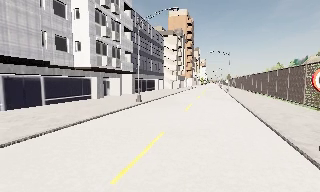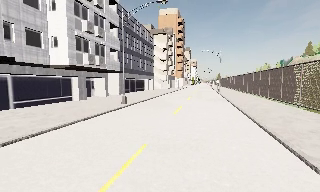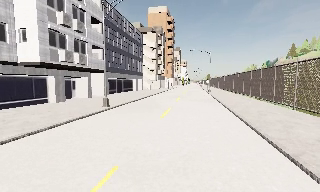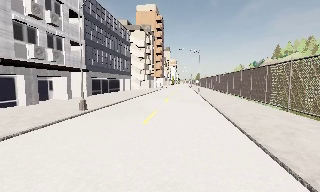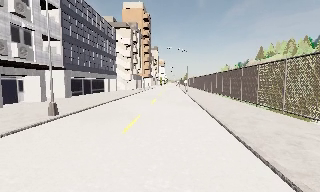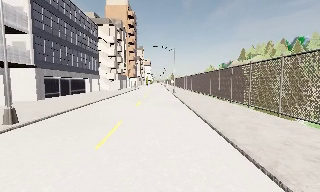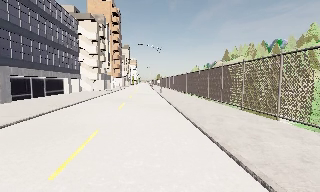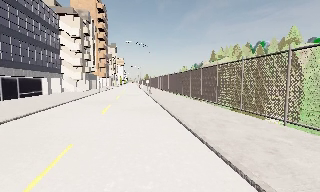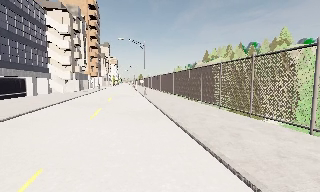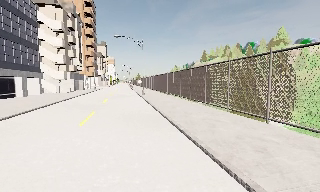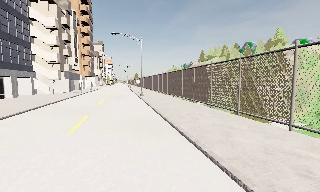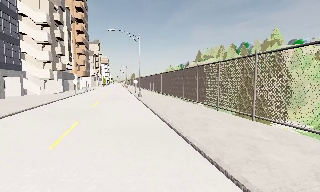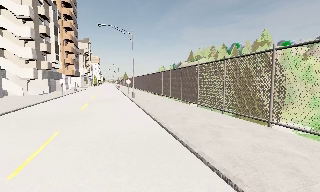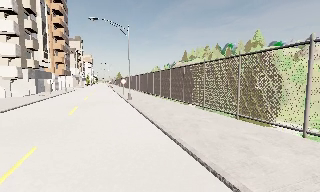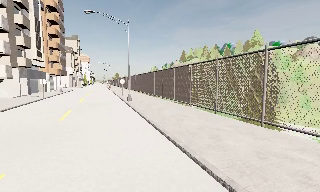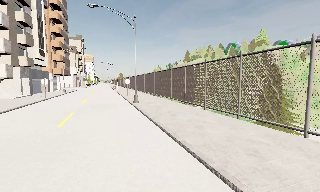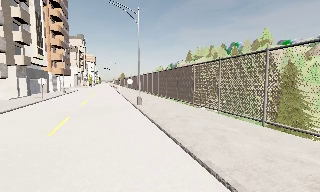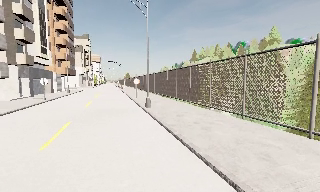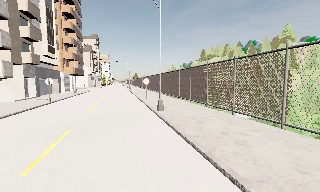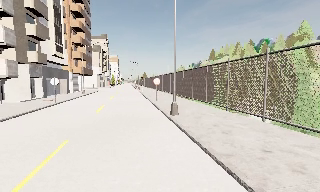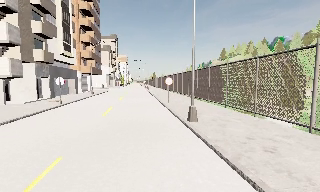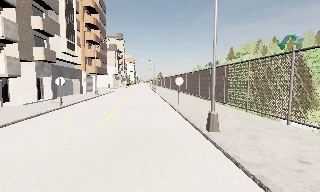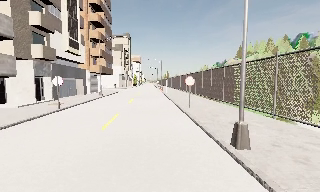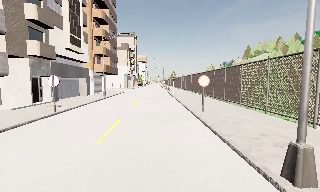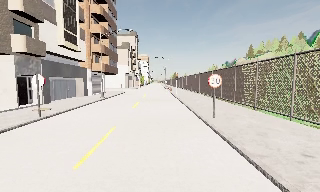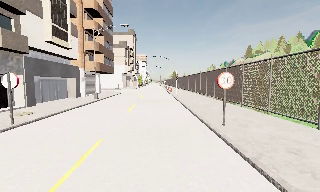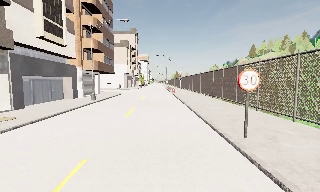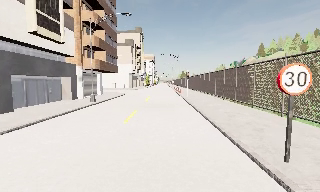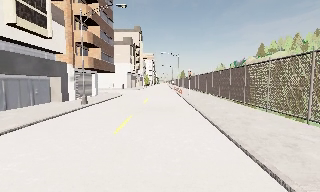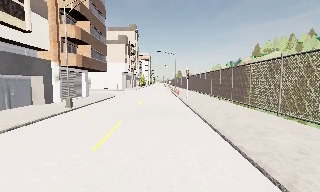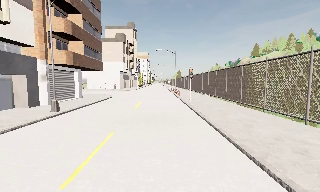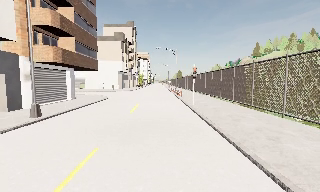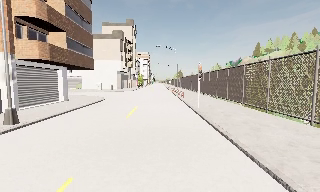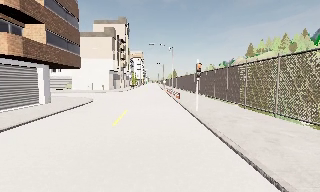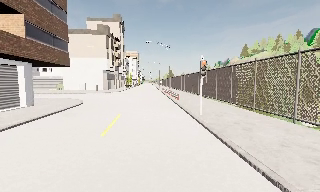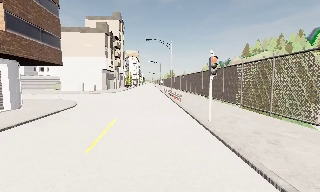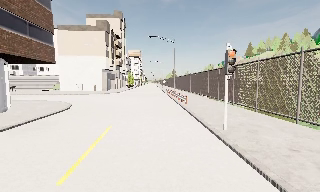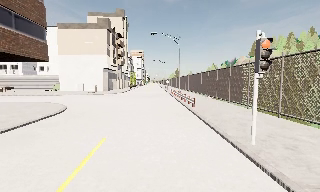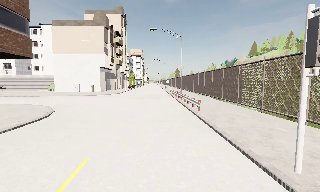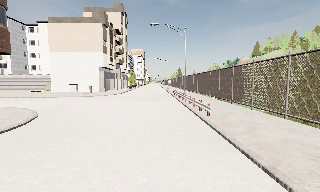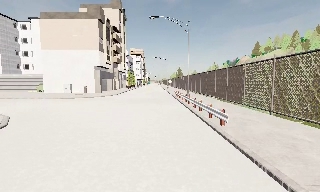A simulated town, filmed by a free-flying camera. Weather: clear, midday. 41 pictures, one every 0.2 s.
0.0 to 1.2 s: The camera swings to its right by about 25 degrees, and the scene slides to the left. It travels forward, about 7 m, so what stands in front looms larger.
1.2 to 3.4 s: The camera pans to its right, which is clockwise from overhead, by about 10 degrees. It travels forward, about 14 m, so what stands in front looms larger.
3.4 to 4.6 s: The camera swings to its left by about 15 degrees, and the scene slides to the right. It travels forward, about 8 m, so what stands in front looms larger.
4.6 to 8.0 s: The camera travels forward, about 25 m, so what stands in front looms larger.
The film runs forward here.
